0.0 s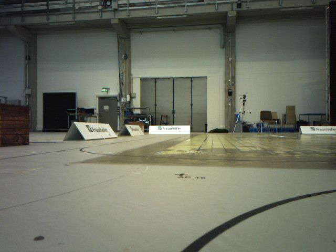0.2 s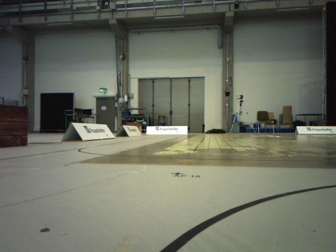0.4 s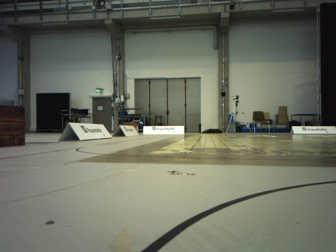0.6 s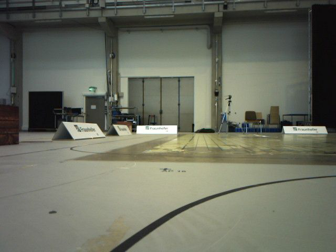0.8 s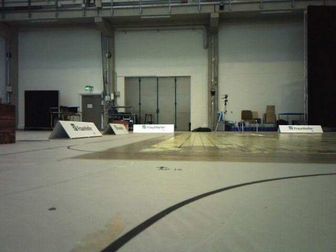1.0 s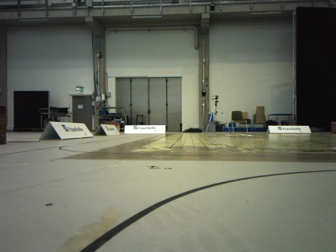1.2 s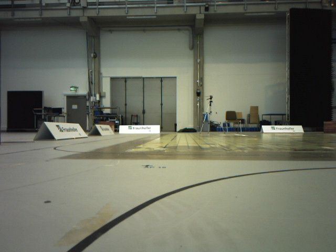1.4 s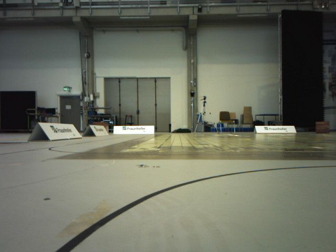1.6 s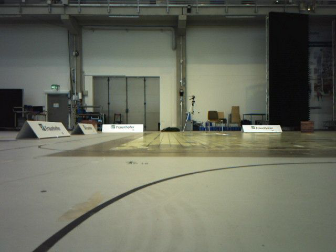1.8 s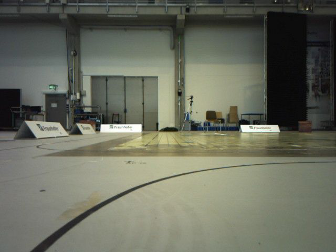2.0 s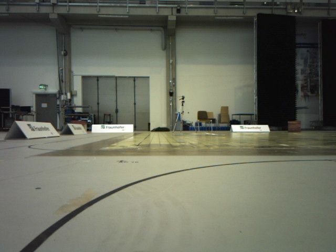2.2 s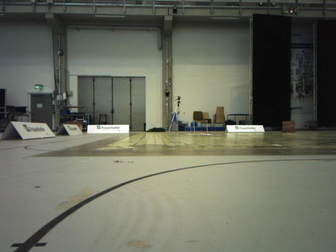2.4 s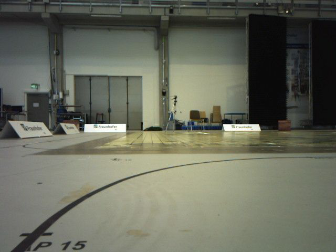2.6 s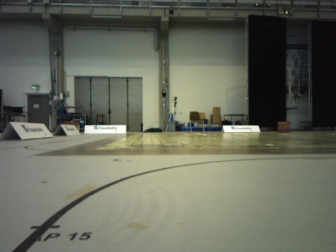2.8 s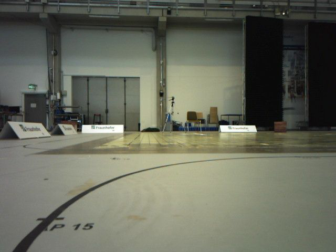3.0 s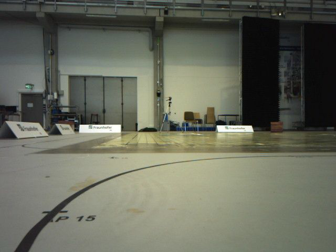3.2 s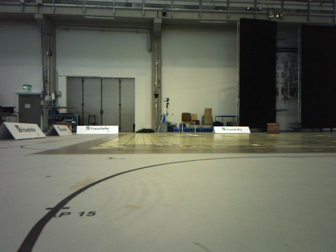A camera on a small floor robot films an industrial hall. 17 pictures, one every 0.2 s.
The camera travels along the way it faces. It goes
backward.
0.0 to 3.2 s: The camera swings to its right by about 15 degrees, and the scene slides to the left. It travels backward, about 0.6 m, so what stands in front gets smaller.
The film runs backward here.
